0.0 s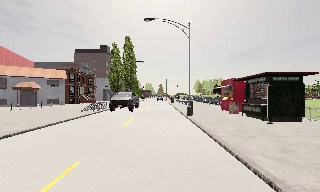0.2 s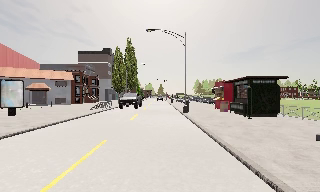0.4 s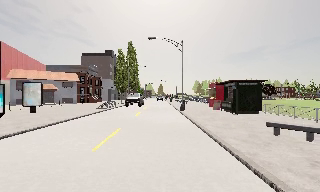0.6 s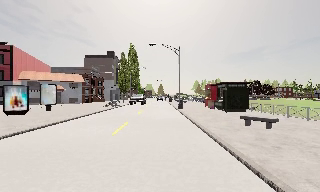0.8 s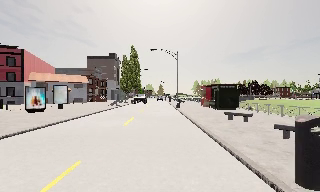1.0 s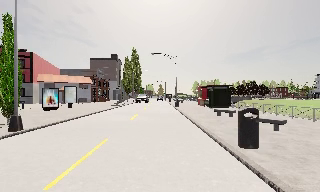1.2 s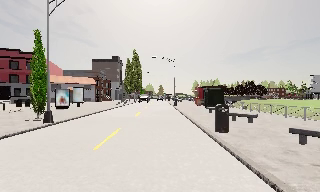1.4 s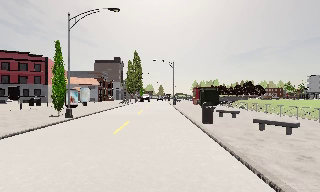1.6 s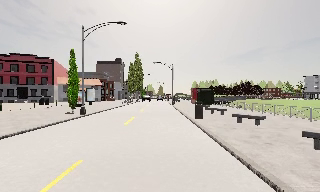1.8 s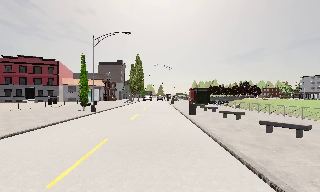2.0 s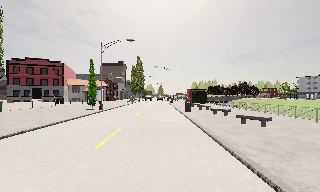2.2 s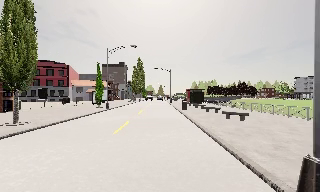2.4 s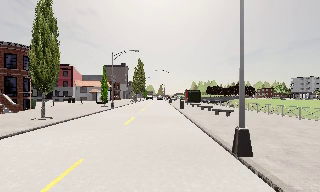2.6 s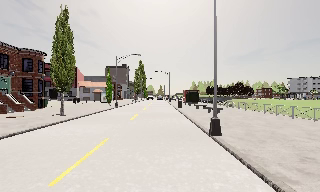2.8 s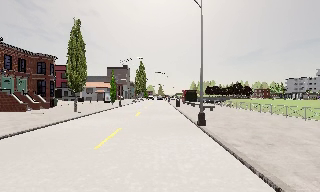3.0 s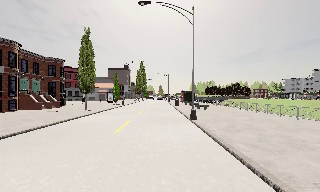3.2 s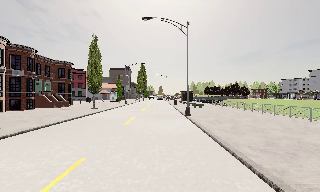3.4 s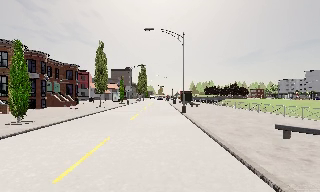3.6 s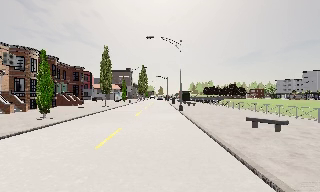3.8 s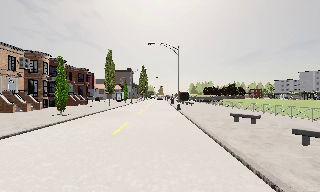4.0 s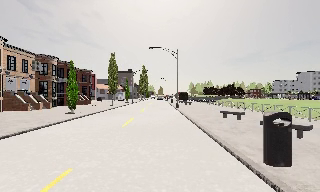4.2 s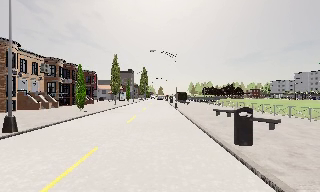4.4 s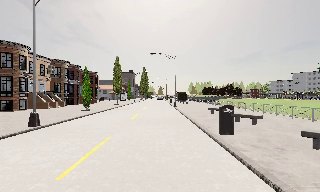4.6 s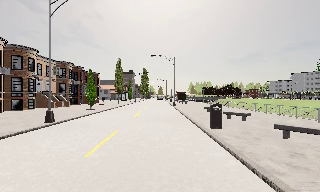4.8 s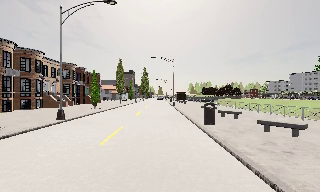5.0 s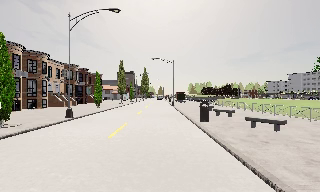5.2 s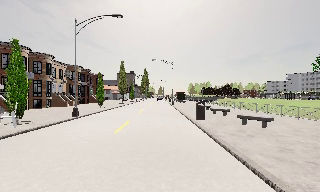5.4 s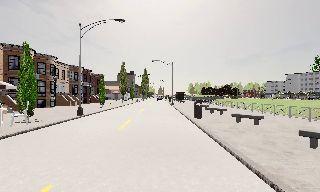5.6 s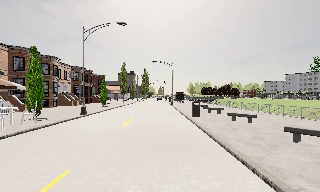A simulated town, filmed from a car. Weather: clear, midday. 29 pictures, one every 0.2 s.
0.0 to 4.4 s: The camera travels backward, about 45 m, so what stands in front gets smaller.
4.4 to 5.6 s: The camera travels backward, about 5 m, so what stands in front gets smaller. It loses speed.
The film runs backward here.
